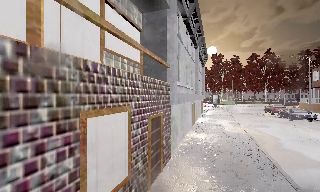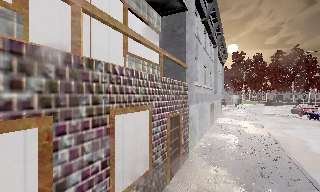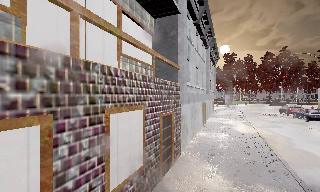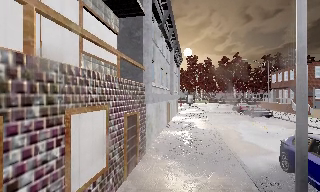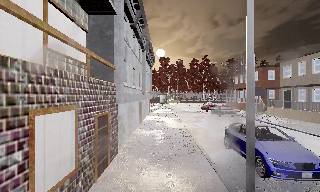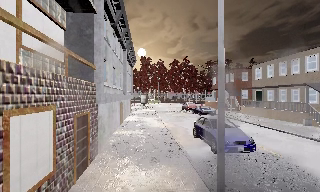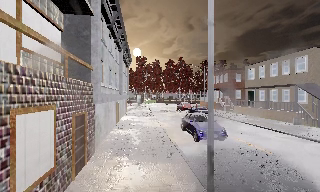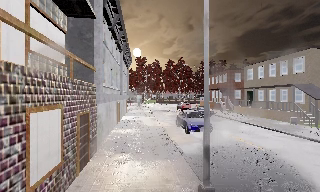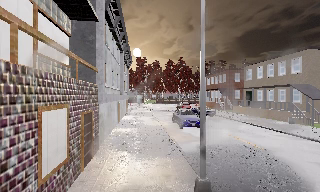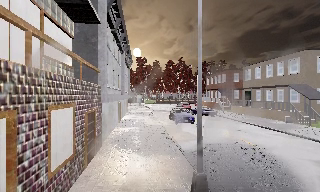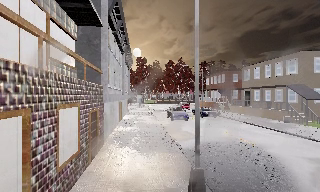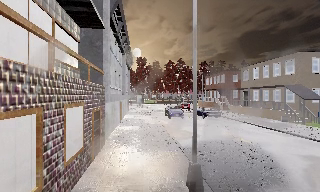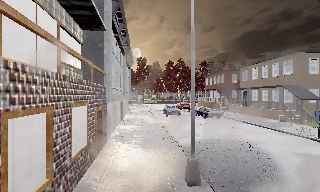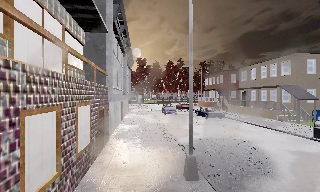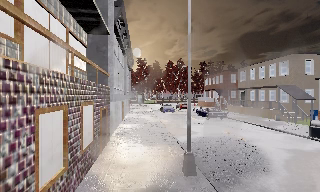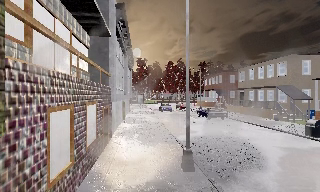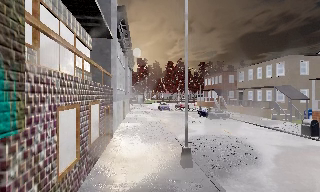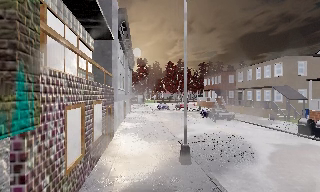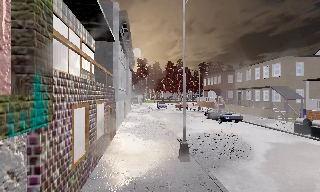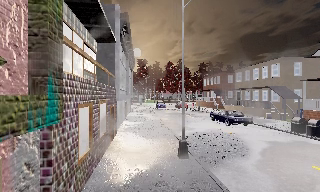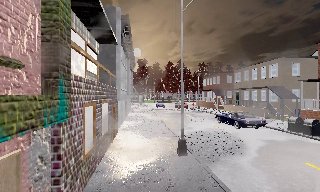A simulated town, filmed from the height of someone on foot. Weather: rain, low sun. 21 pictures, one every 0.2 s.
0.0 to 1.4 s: The camera pans to its right, which is clockwise from overhead, by about 25 degrees. It travels backward, about 1.5 m, so what stands in front gets smaller.
1.4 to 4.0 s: The camera travels backward, about 3.5 m, so what stands in front gets smaller.
The film runs backward here.
